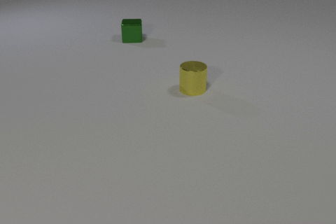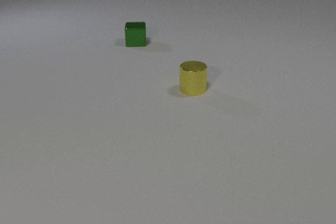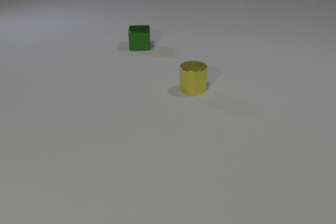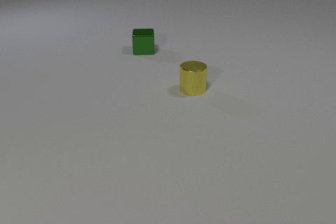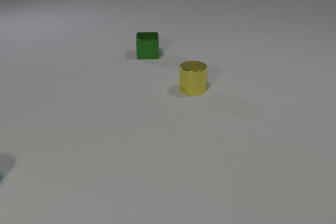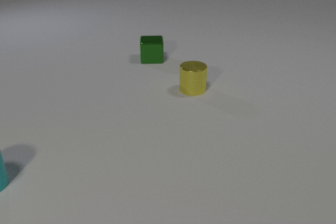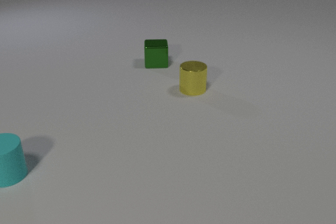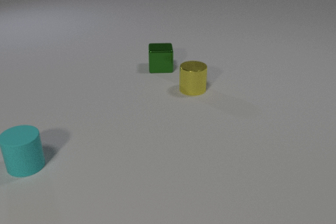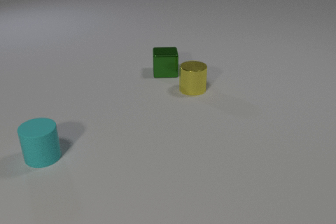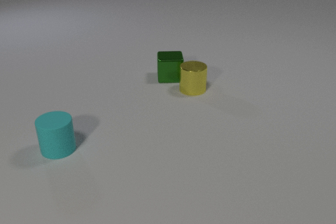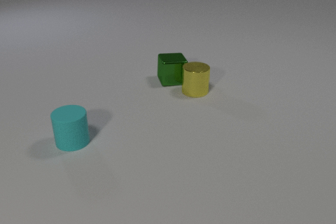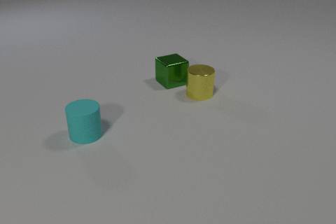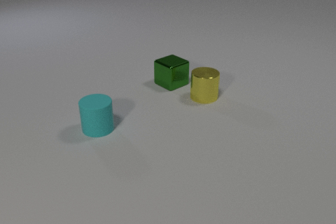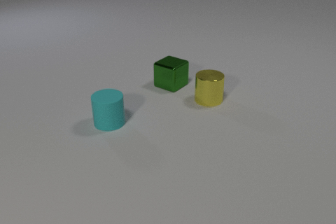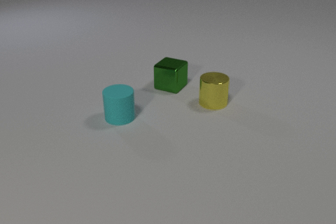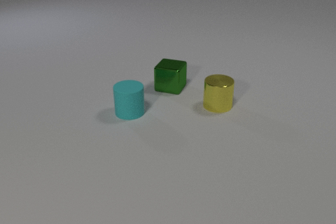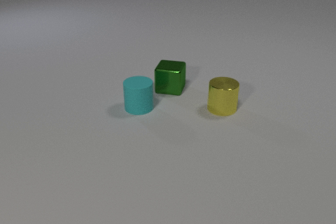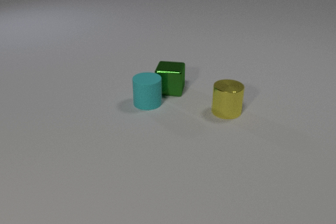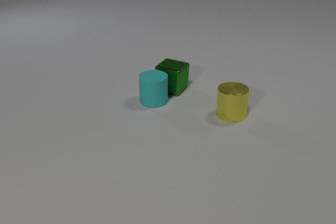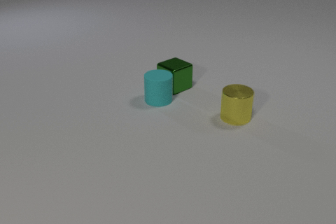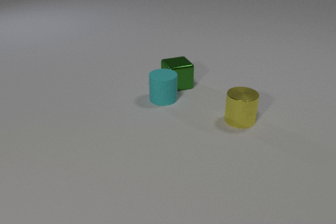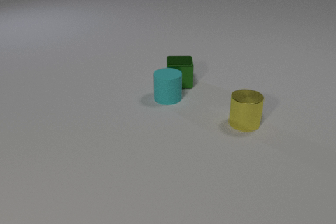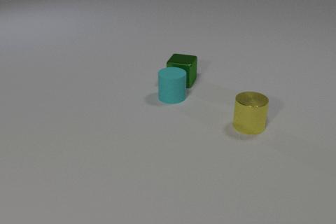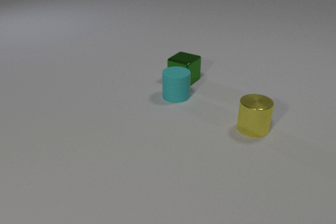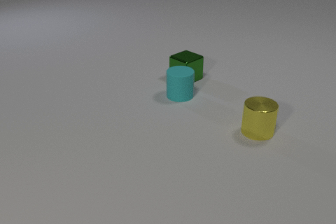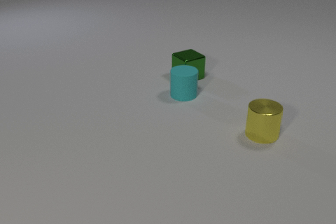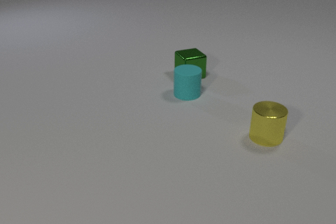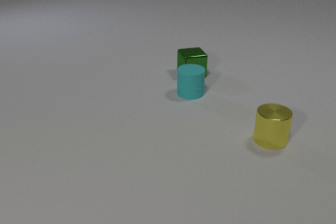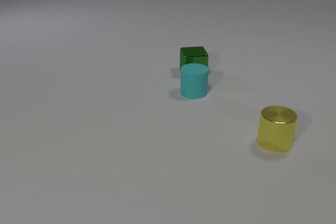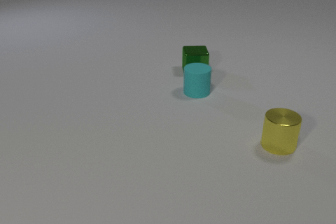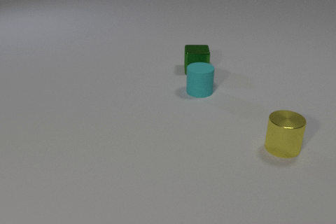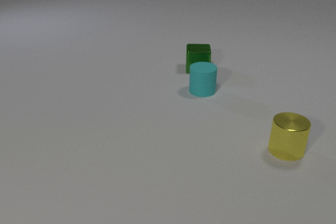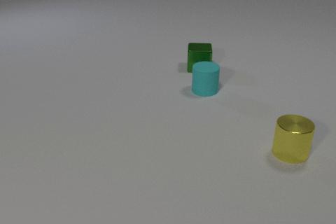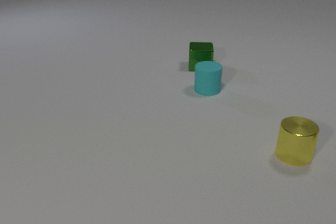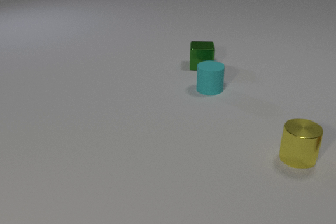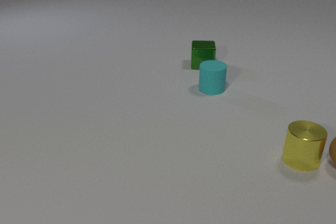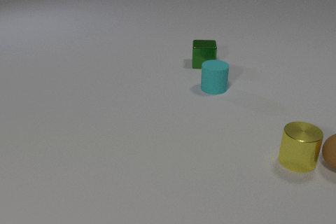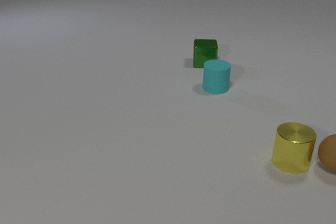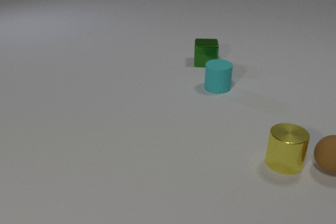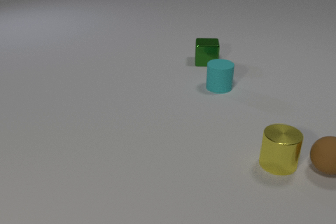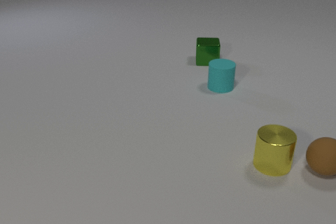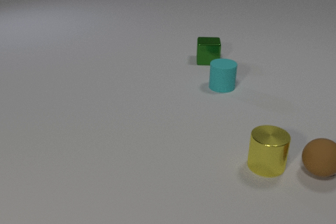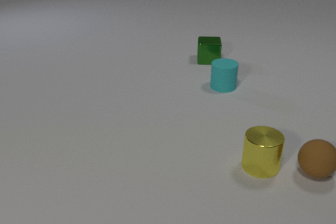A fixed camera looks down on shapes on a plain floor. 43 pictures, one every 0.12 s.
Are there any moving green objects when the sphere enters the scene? yes.
What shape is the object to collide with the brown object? cylinder.
How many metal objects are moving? 2.
0.00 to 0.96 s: The green metal cube slides toward the camera. The cyan rubber cylinder comes in at the left edge, slides to the right and away from the camera.
0.96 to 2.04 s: The green metal cube slides toward the camera, spins so that its near face slides to the right, counterclockwise seen from above. The yellow metal cylinder slides toward the camera and to the right. The cyan rubber cylinder slides to the right and away from the camera. The green metal cube and the yellow metal cylinder collide.
2.04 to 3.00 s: The green metal cube slides away from the camera and to the right, spins so that its near face slides to the left, clockwise seen from above. The yellow metal cylinder slides toward the camera and to the right. The cyan rubber cylinder slides to the right and away from the camera. The green metal cube and the cyan rubber cylinder collide.
3.00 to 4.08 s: The green metal cube slides away from the camera and to the right, spins clockwise seen from above by about 30 degrees, its near face sliding to the left. The yellow metal cylinder slides to the right and toward the camera. The cyan rubber cylinder slides to the right and away from the camera.
4.08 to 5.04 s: The green metal cube slides away from the camera and to the right. The yellow metal cylinder slides to the left and toward the camera. The brown rubber sphere comes in at the right edge, rolls to the left and toward the camera. The cyan rubber cylinder slides to the right and away from the camera. The yellow metal cylinder and the brown rubber sphere collide.
